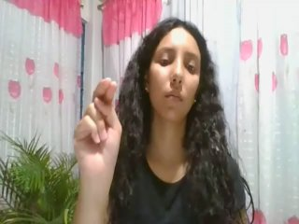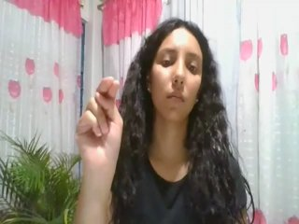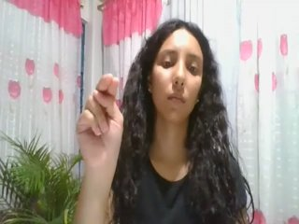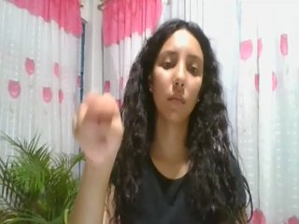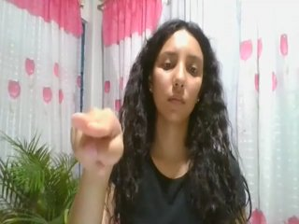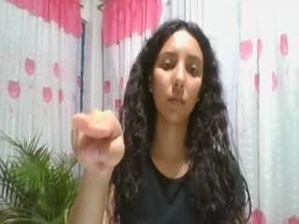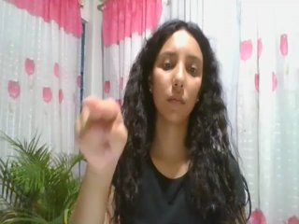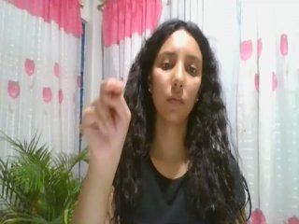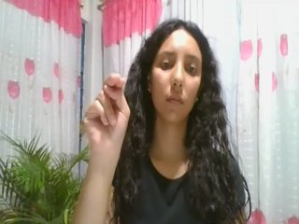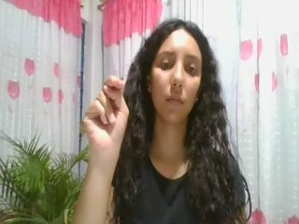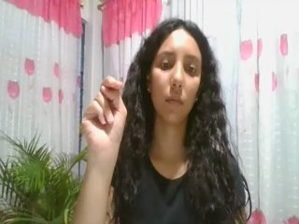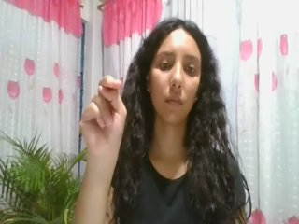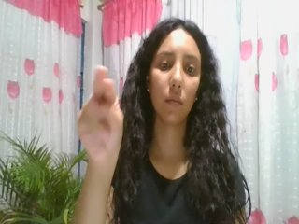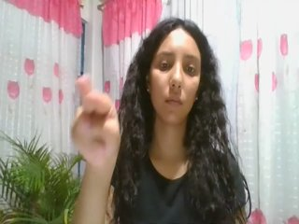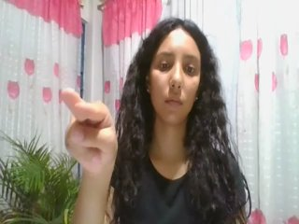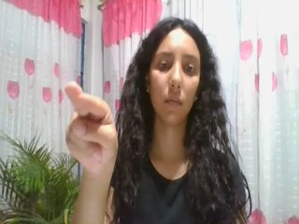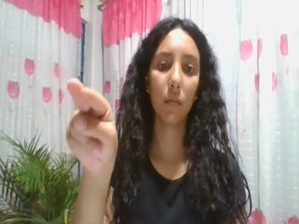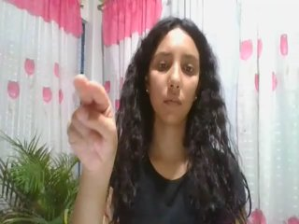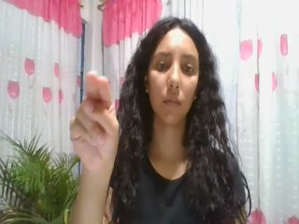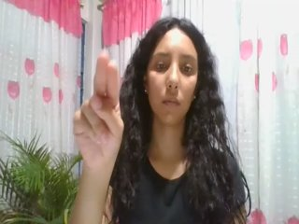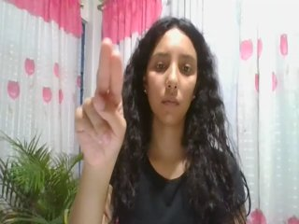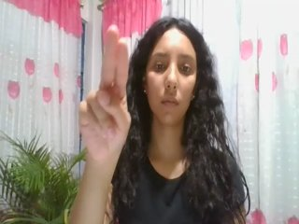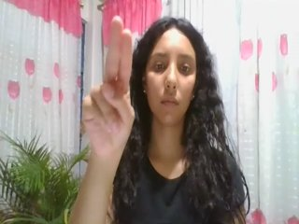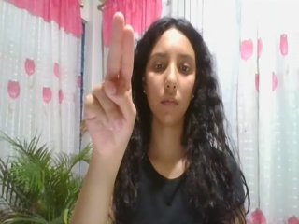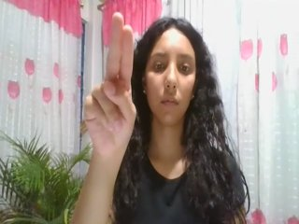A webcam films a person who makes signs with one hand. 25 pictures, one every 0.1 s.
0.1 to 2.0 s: Double click with two fingers.
2.1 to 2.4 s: Pointing with two fingers.
